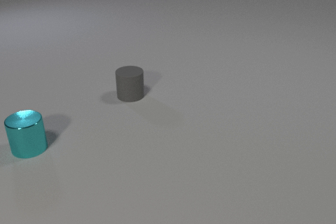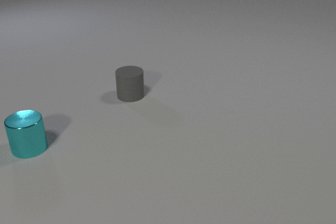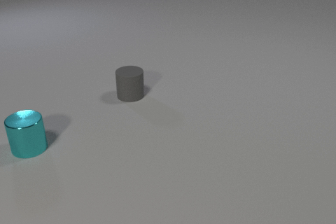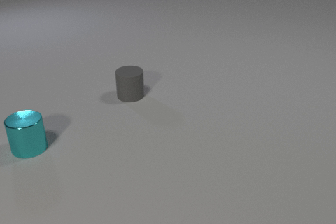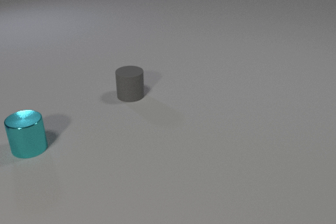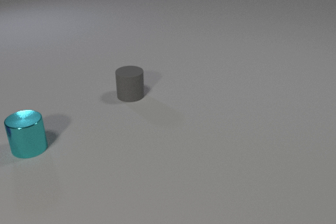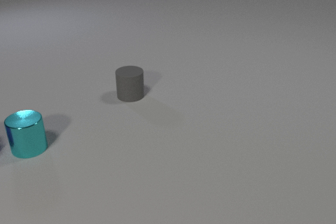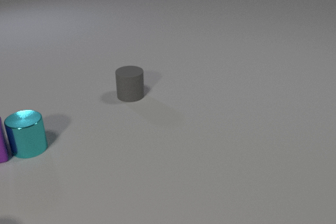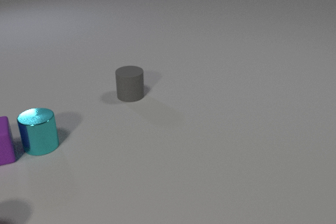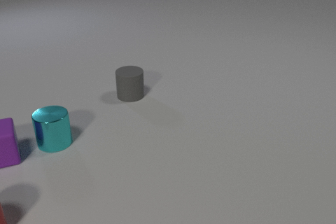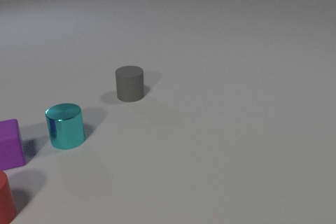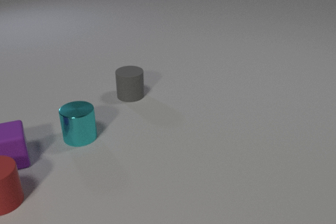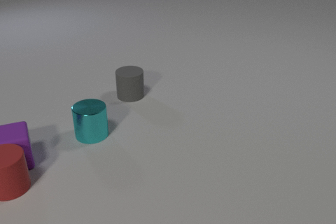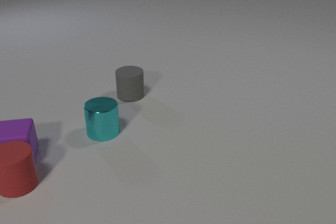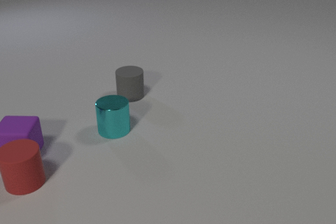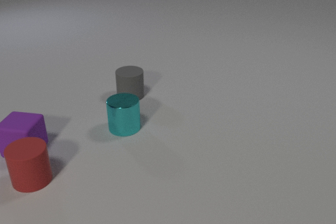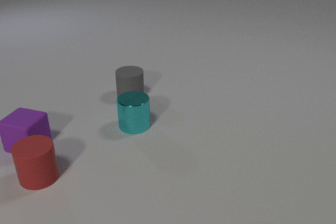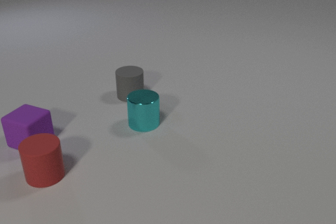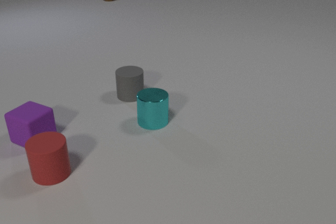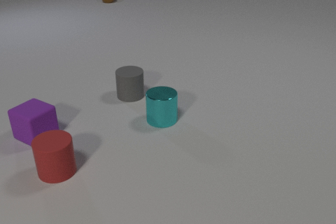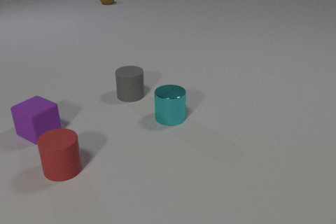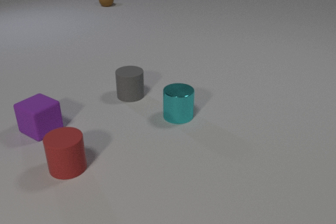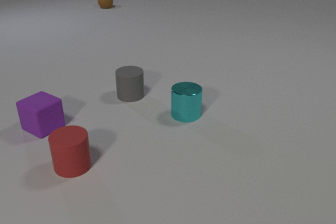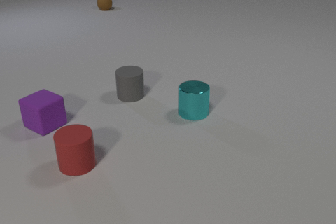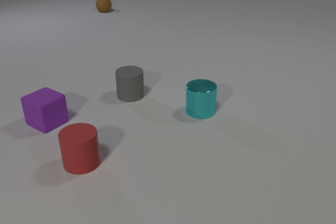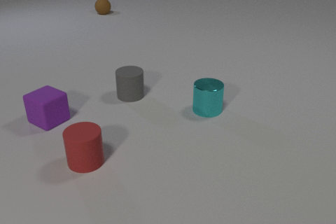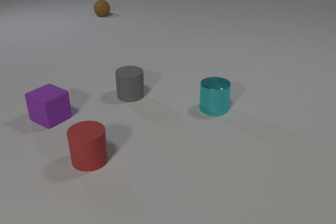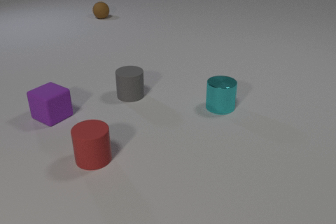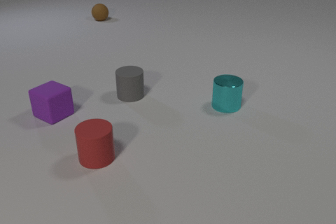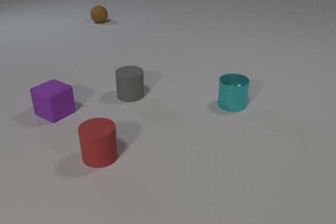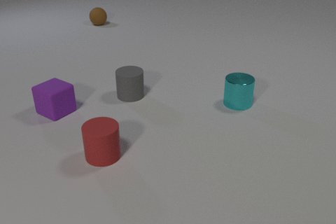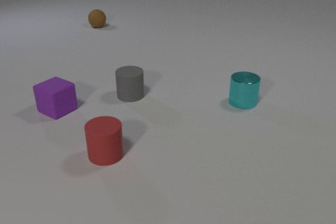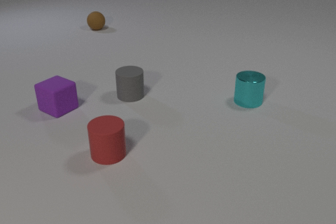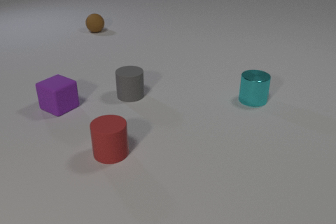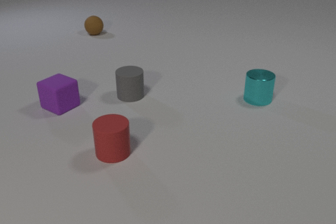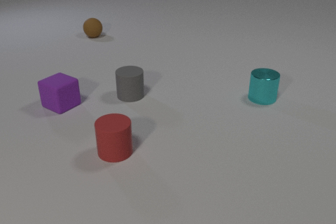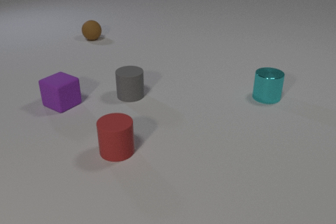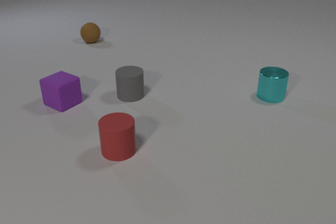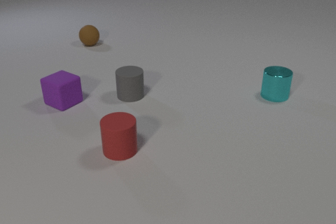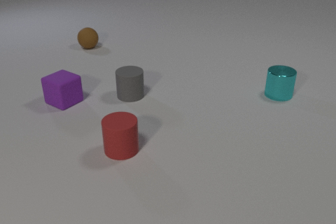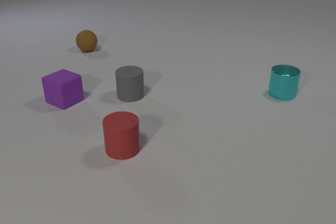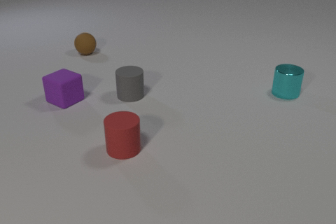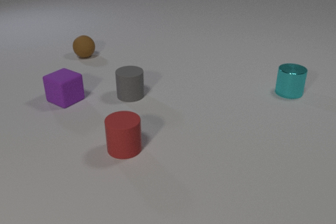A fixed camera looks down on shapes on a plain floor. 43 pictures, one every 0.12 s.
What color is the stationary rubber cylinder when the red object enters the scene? gray.
How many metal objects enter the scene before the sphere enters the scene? 0.
What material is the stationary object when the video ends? rubber.
0.00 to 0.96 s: The purple rubber cube comes in at the left edge, slides to the right. The cyan metal cylinder slides to the right. The purple rubber cube and the cyan metal cylinder collide.
0.96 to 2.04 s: The purple rubber cube slides to the right, spins so that its near face slides to the left, clockwise seen from above. The cyan metal cylinder slides to the right. The red rubber cylinder comes in at the left edge, slides away from the camera and to the right. The purple rubber cube and the red rubber cylinder collide.
2.04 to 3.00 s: The purple rubber cube slides away from the camera and to the right. The cyan metal cylinder slides to the right and away from the camera. The red rubber cylinder slides to the right. The brown rubber sphere rolls toward the camera.
3.00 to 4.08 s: The purple rubber cube slides away from the camera and to the right. The cyan metal cylinder slides to the right and away from the camera. The red rubber cylinder slides to the right. The brown rubber sphere rolls toward the camera.
4.08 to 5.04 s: The purple rubber cube slides away from the camera. The cyan metal cylinder slides to the right and away from the camera. The red rubber cylinder slides to the right. The brown rubber sphere rolls toward the camera.
